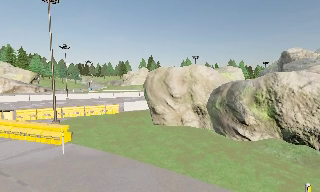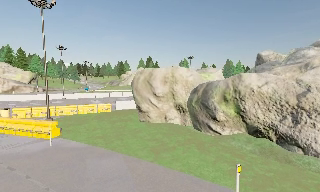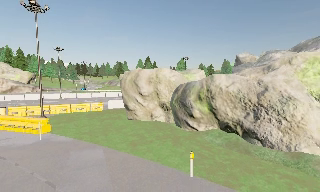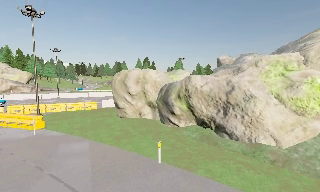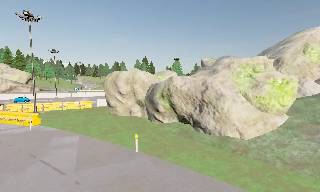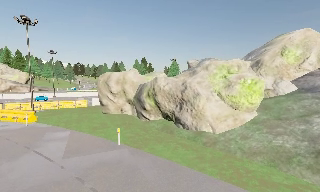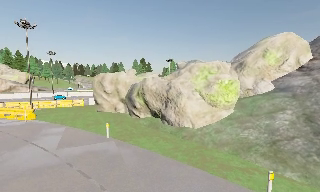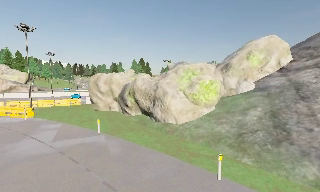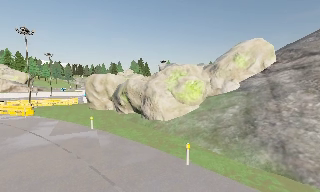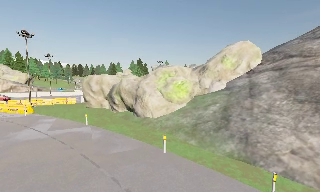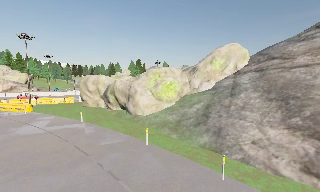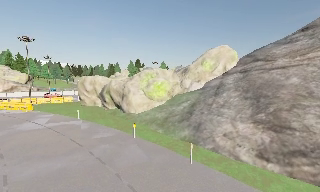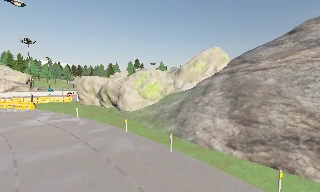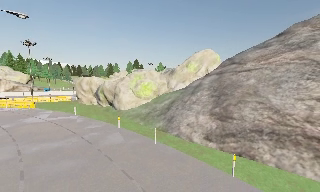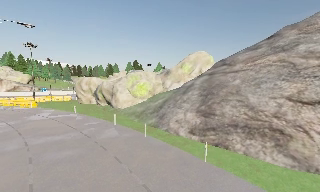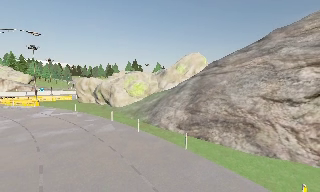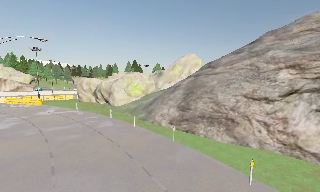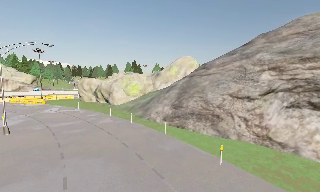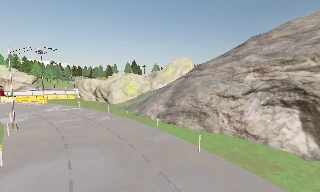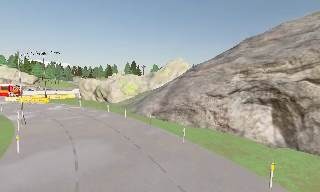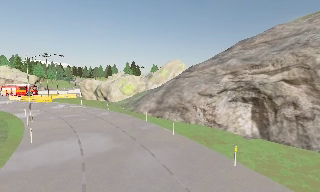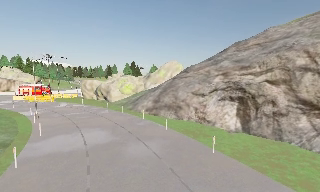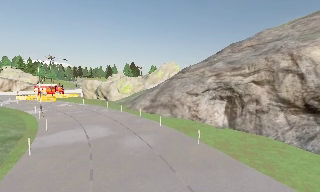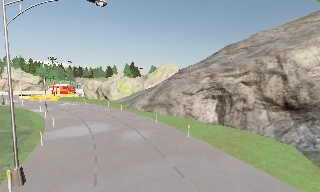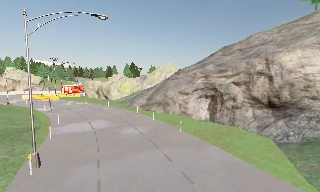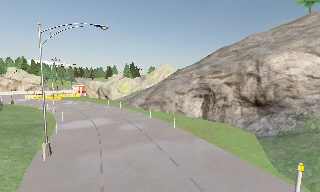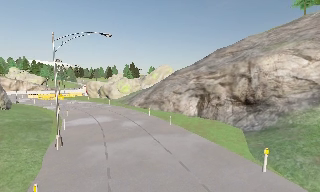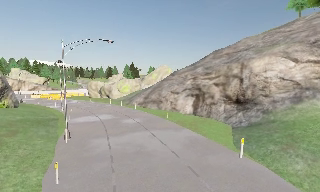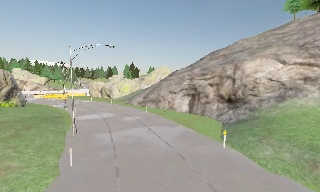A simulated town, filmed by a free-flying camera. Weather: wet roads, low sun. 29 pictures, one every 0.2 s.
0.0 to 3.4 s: The camera travels backward and to its right, about 30 m, so what stands in front gets smaller.
3.4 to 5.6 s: The camera travels backward, about 17 m, so what stands in front gets smaller.
The film runs forward here.
